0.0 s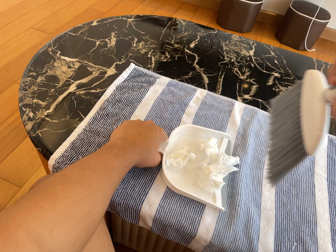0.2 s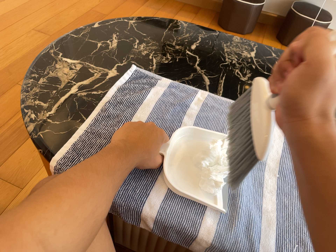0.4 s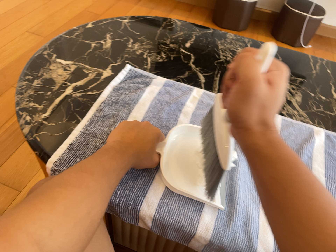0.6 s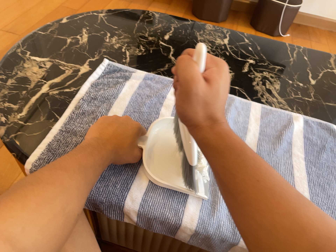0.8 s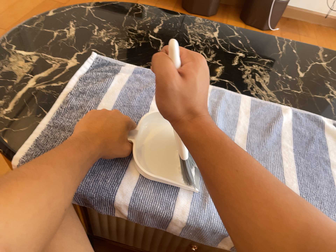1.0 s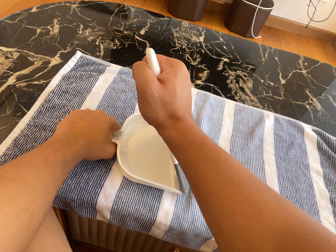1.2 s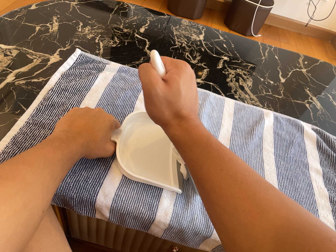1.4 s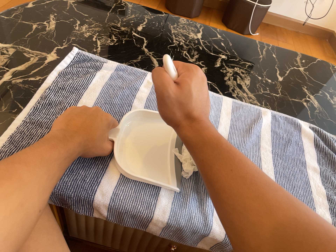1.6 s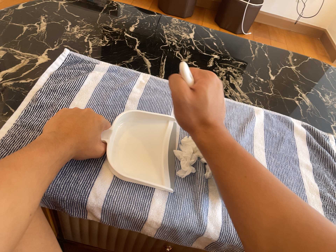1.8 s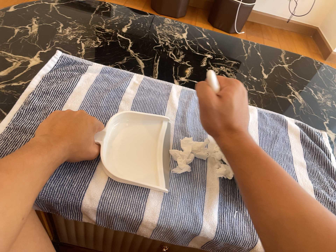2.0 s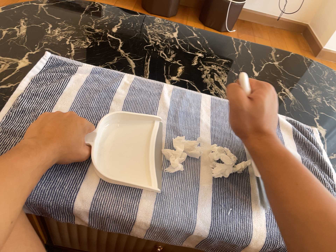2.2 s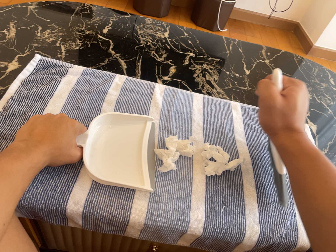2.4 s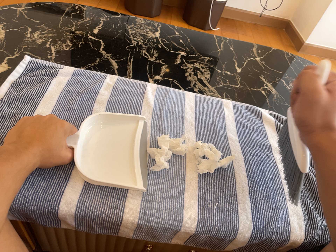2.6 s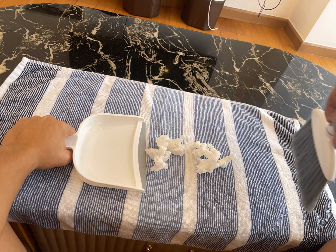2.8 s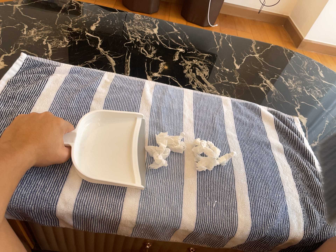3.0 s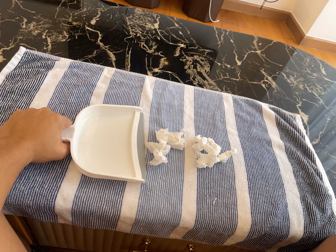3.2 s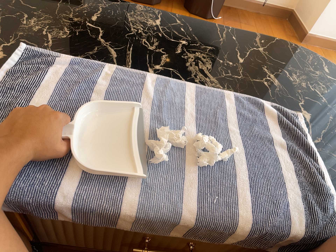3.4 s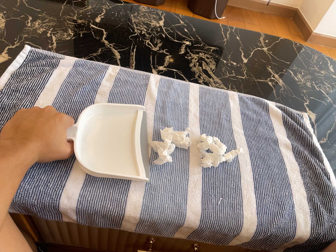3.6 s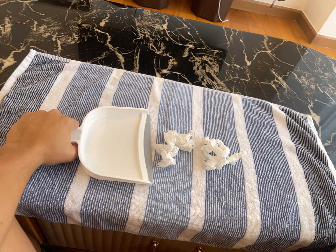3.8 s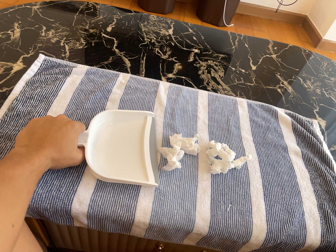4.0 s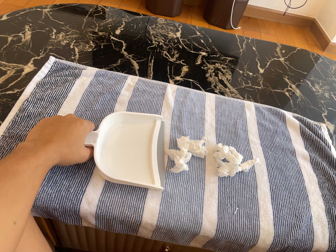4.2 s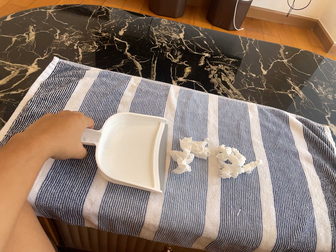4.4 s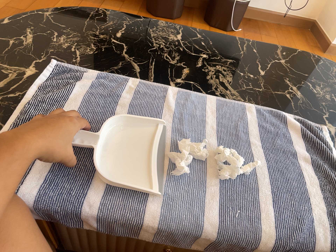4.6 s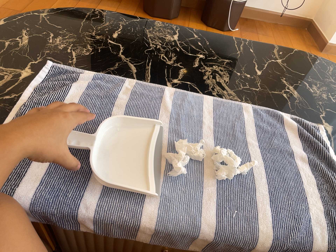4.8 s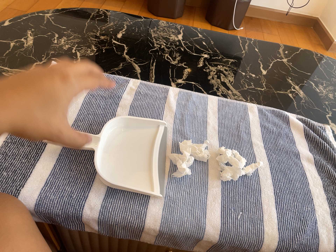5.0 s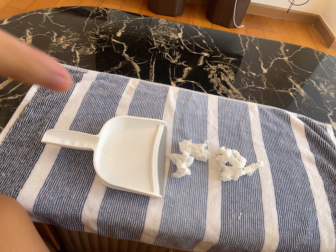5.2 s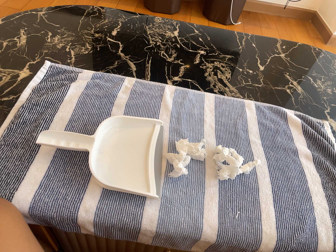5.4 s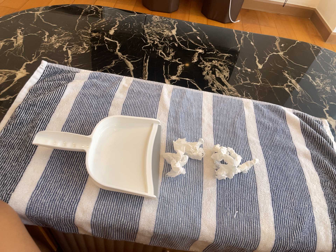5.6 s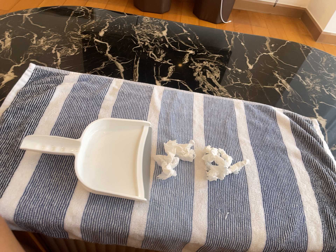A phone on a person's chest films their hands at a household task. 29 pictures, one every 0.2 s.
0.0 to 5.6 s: The camera pans to its right by about 10 degrees. It travels to its right, about 7 cm, so close, fixed things drift to the left. It rolls about its line of sight by about 10 degrees, and the scene rotates counterclockwise.
The film runs backward here.
